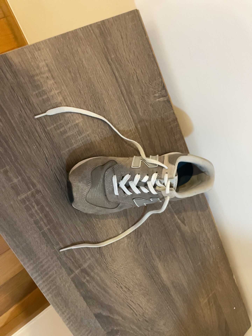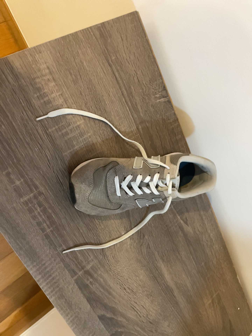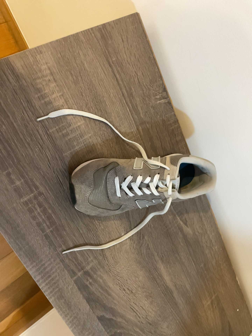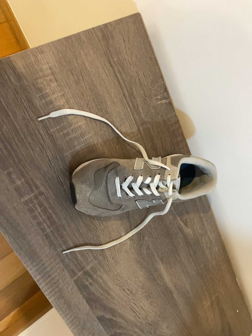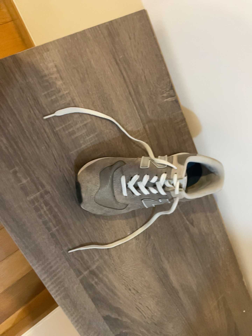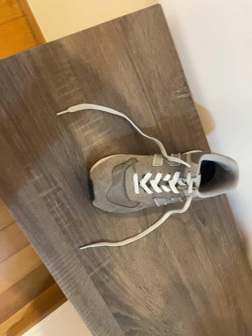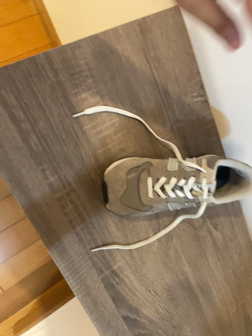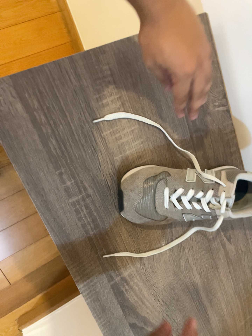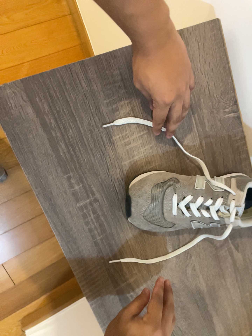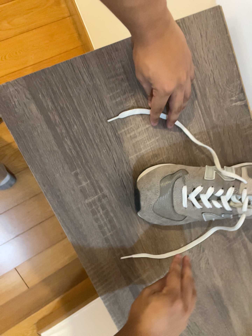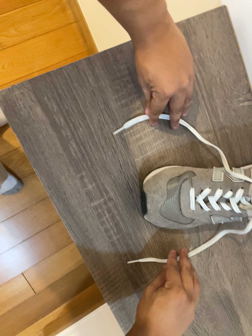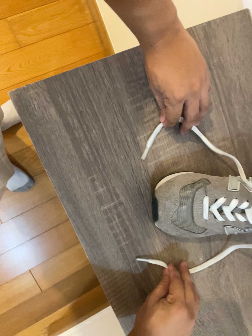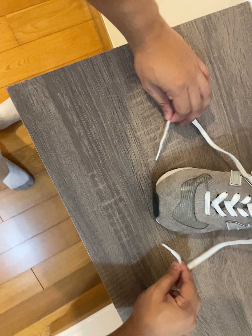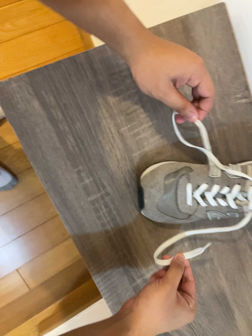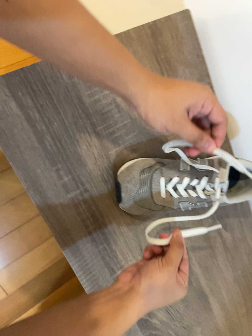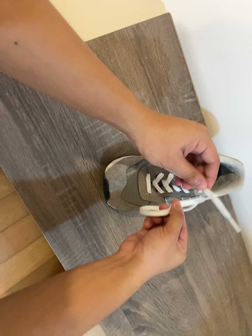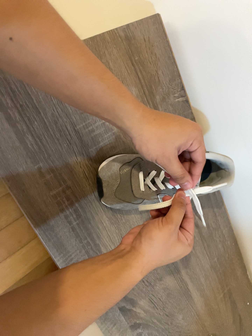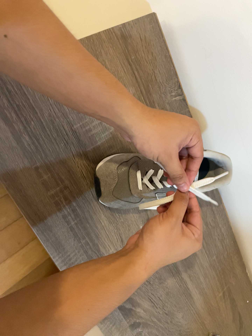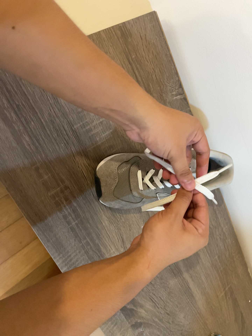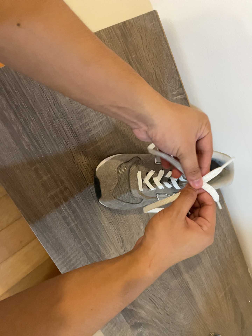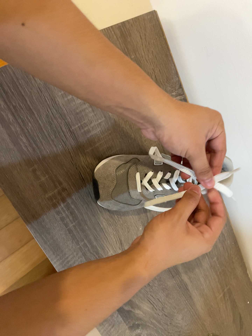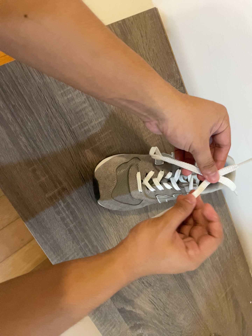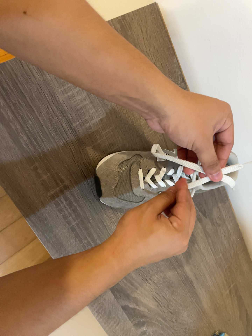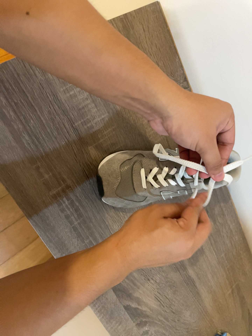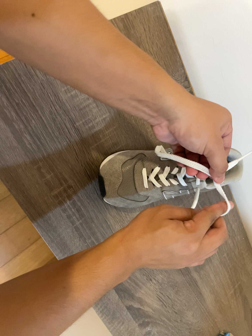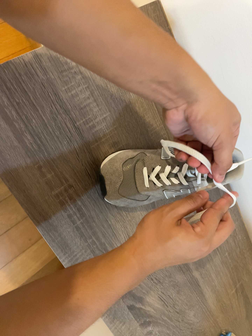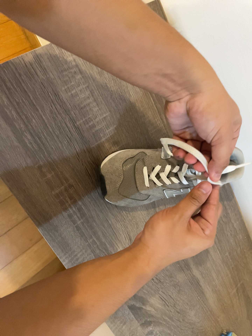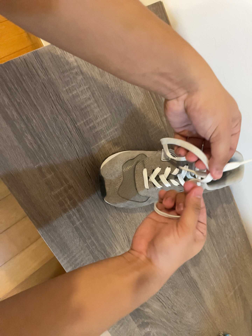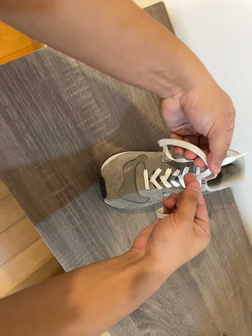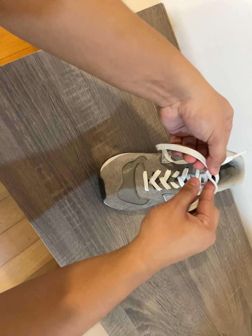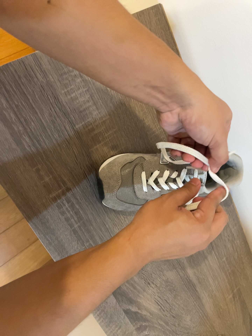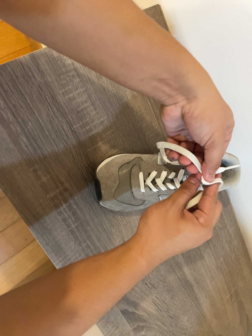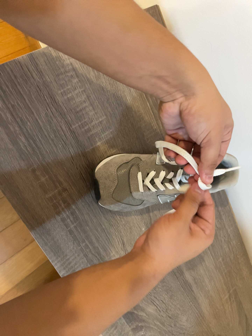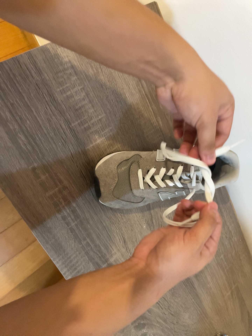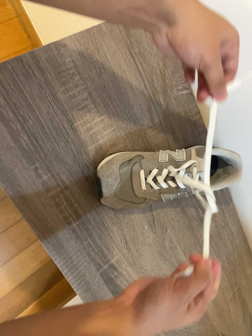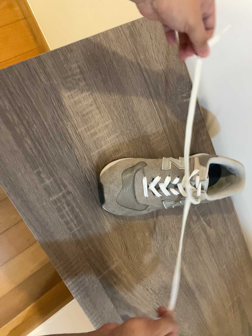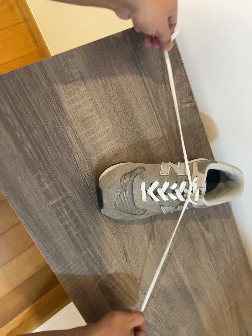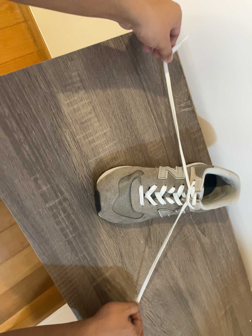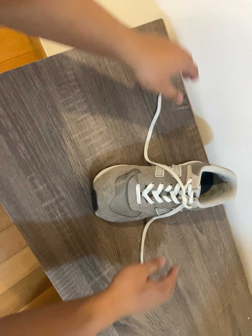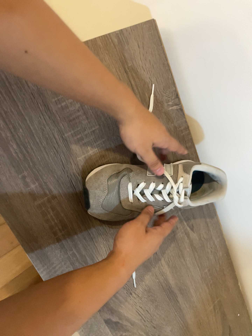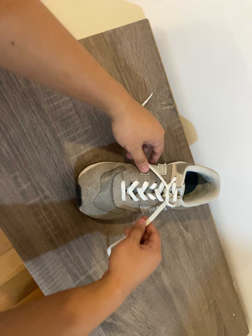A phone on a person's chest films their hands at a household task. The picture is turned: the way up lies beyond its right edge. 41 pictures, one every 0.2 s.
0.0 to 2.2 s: The camera swings to its left by about 15 degrees, and the scene slides to the right.
2.2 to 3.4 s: The scene slides to the left, as the camera pans about 15 degrees to its right. It travels backward, about 6 cm, so what stands in front gets smaller.
3.4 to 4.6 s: The camera shifts only a little, or ends up much as it began.
4.6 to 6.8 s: The camera keeps its place and its aim.
6.8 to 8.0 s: The camera shifts only a little, or ends up much as it began.
The film runs forward here.
